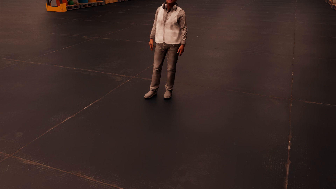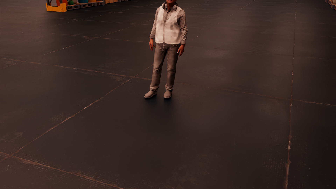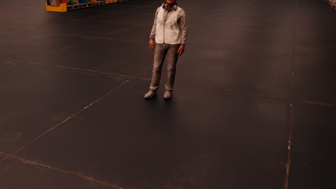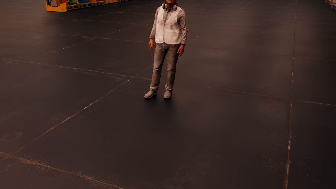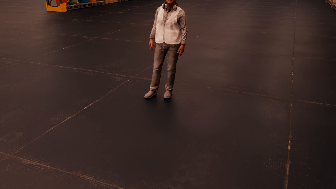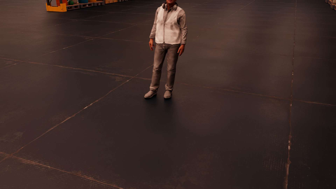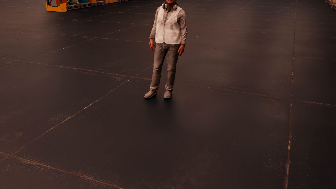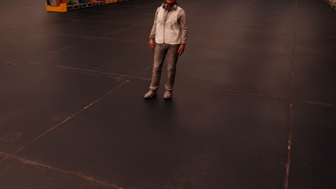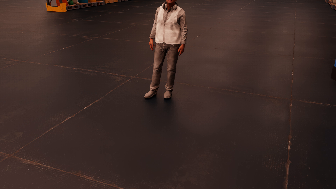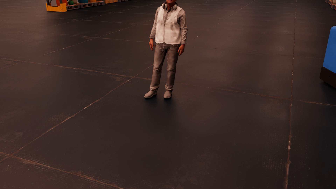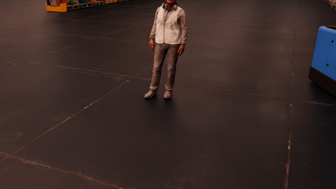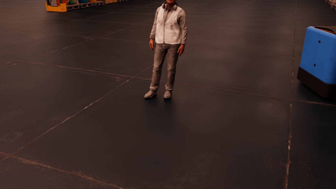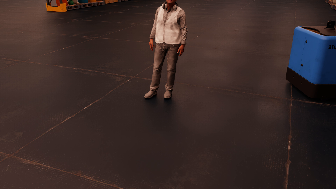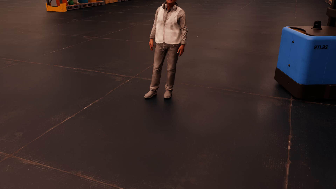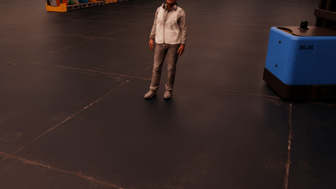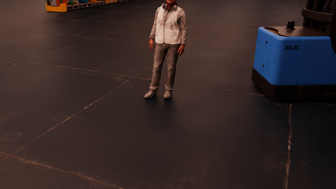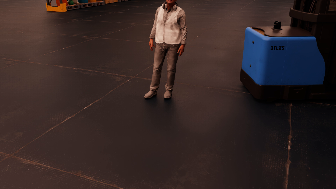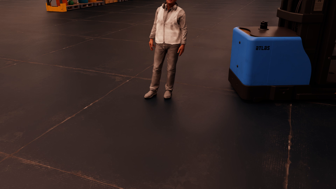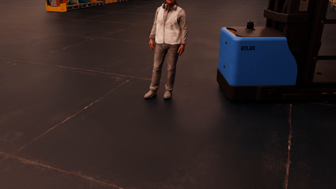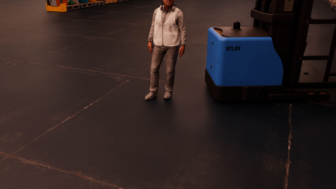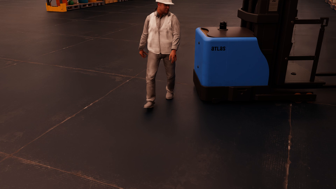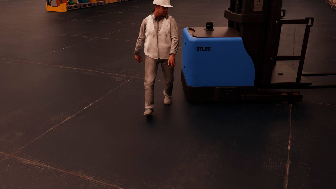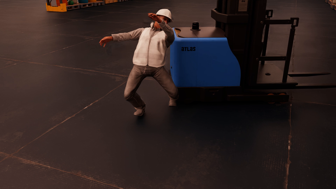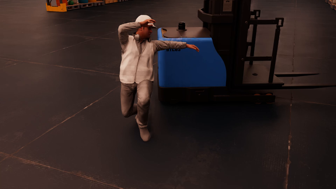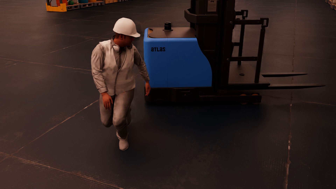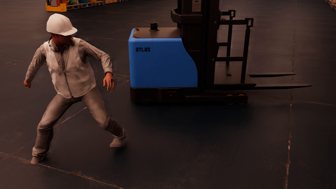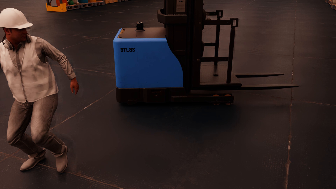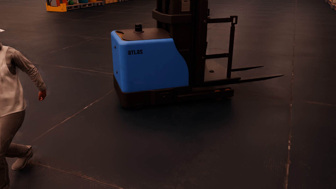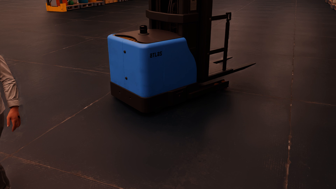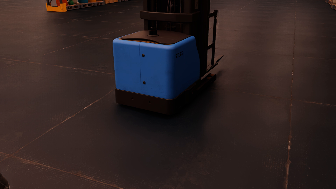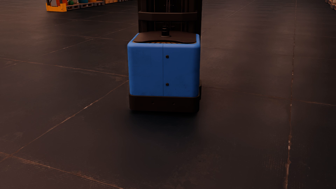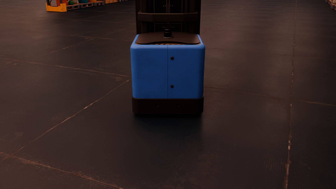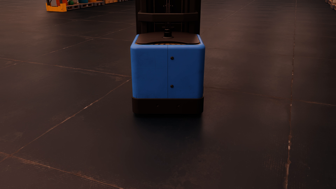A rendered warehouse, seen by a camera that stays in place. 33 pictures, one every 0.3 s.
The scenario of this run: Near miss between a forklift and a person.
